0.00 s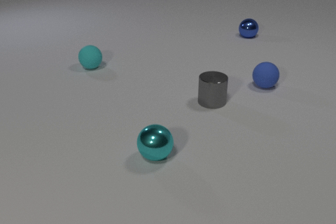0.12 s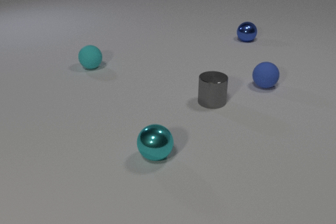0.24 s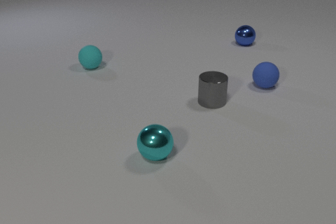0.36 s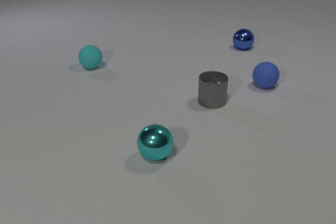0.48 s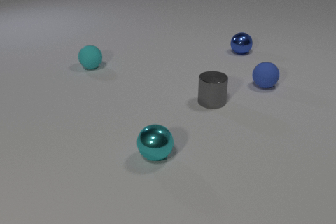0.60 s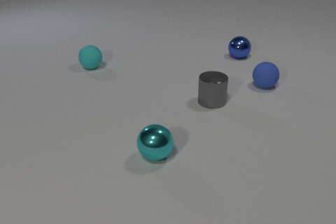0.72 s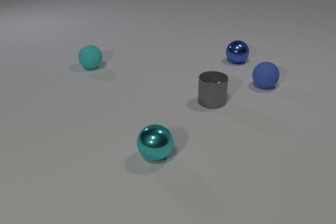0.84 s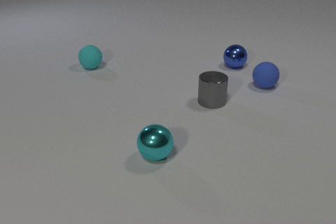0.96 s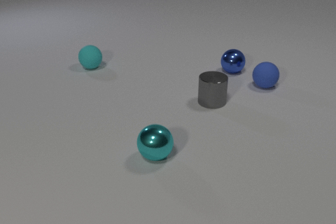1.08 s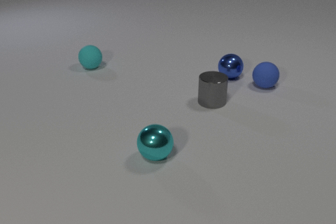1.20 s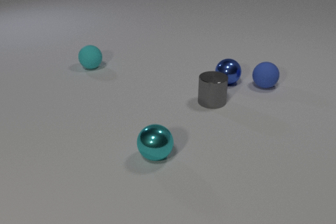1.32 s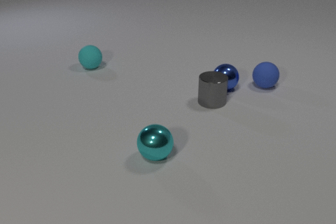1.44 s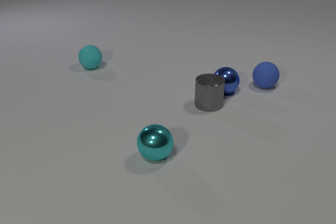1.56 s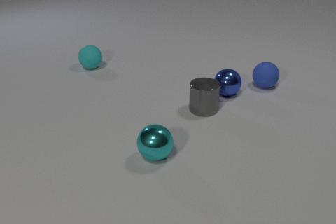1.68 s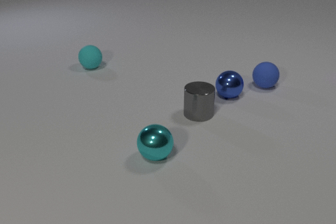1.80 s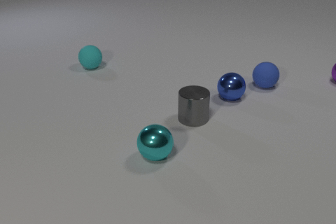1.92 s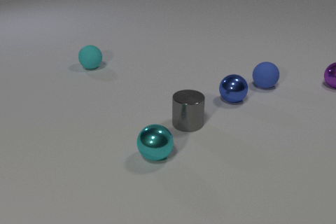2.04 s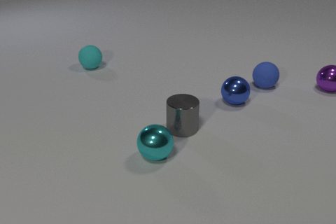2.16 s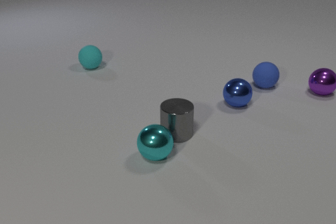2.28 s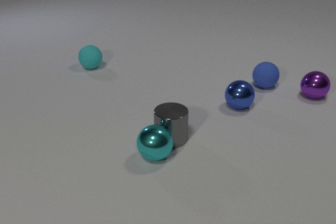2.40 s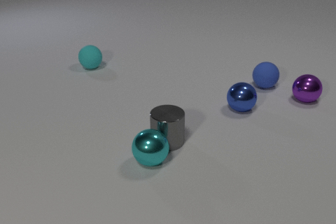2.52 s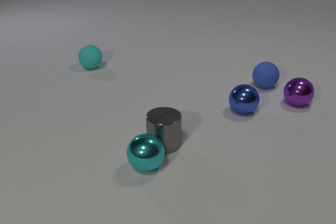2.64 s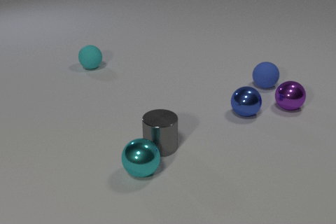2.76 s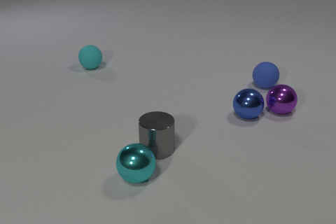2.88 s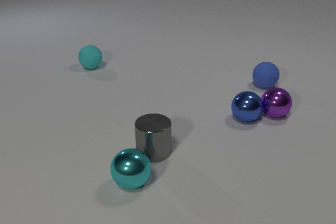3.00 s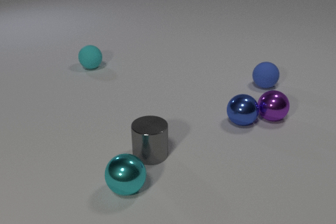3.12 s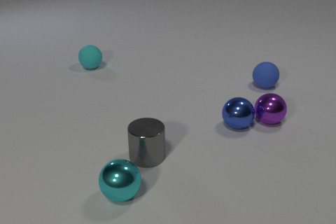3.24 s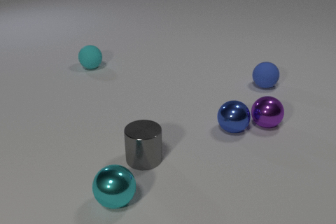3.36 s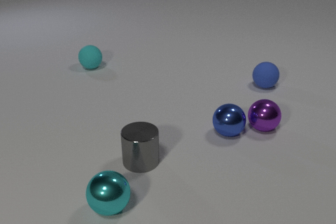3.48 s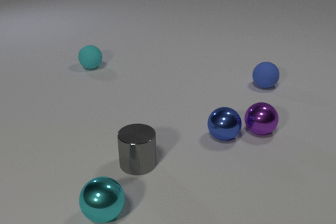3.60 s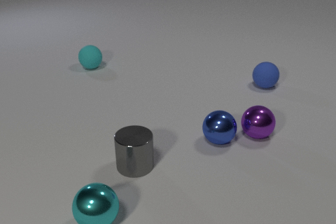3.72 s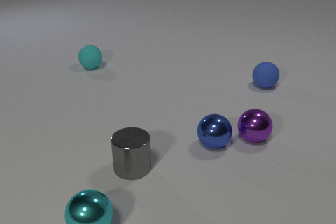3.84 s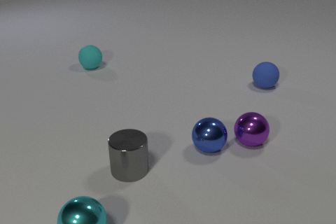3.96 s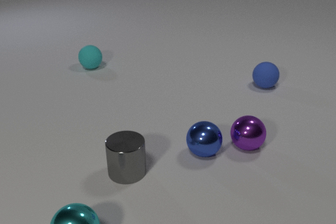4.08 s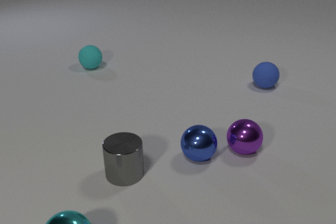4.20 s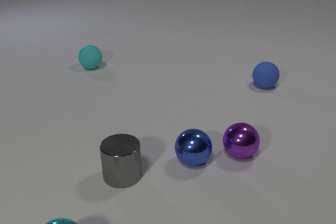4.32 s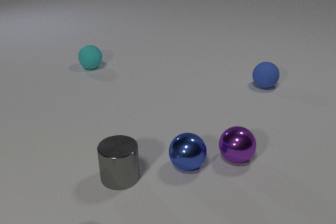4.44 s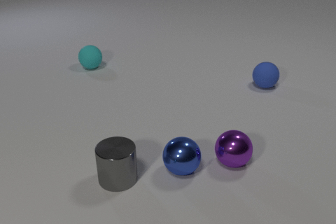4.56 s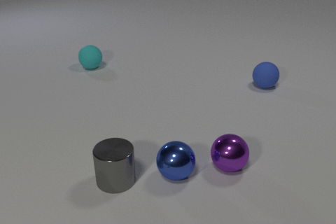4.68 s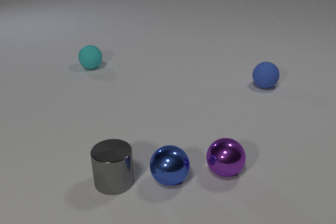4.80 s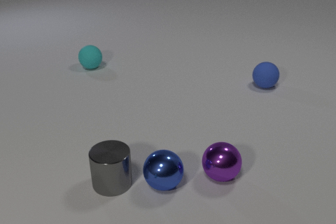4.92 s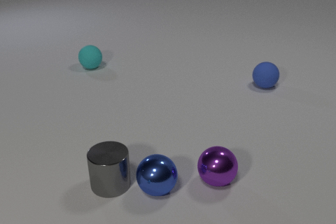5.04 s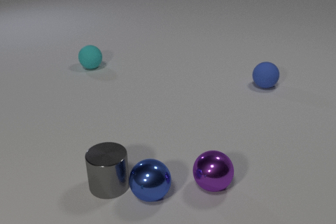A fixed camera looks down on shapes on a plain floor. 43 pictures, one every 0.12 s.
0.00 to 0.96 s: The blue metal sphere rolls toward the camera.
0.96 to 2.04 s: The blue metal sphere rolls toward the camera. The gray metal cylinder slides toward the camera and to the left. The purple metal sphere comes in at the right edge, rolls toward the camera and to the left. The blue metal sphere and the gray metal cylinder collide.
2.04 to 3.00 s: The blue metal sphere rolls toward the camera. The gray metal cylinder slides toward the camera and to the left. The purple metal sphere rolls toward the camera and to the left. The cyan metal sphere rolls toward the camera and to the left. The gray metal cylinder and the cyan metal sphere collide. The blue metal sphere and the purple metal sphere collide.
3.00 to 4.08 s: The blue metal sphere rolls toward the camera and to the left. The gray metal cylinder slides toward the camera and to the left. The purple metal sphere rolls toward the camera. The cyan metal sphere rolls toward the camera and to the left.
4.08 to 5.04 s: The blue metal sphere rolls toward the camera and to the left. The gray metal cylinder slides toward the camera and to the left. The purple metal sphere rolls toward the camera and to the left. The cyan metal sphere rolls toward the camera and to the left, leaves at the bottom edge.
What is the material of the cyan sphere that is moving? metal.
How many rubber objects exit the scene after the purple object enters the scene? 0.
What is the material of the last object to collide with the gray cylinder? metal.
